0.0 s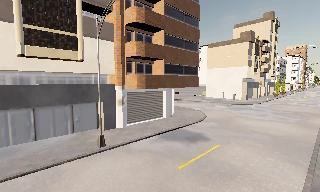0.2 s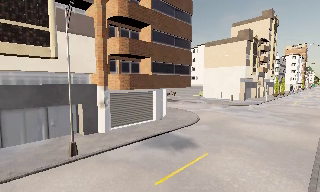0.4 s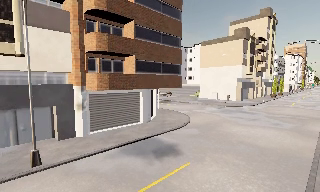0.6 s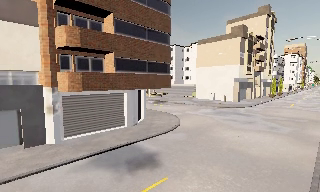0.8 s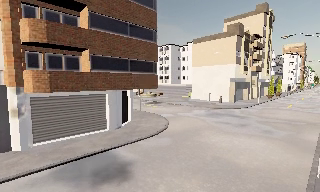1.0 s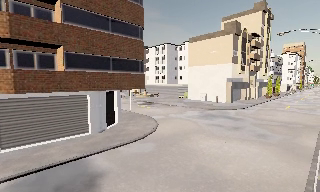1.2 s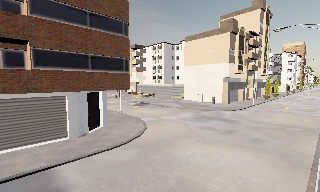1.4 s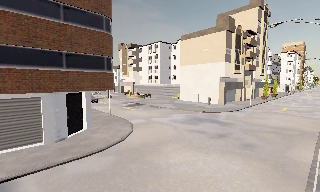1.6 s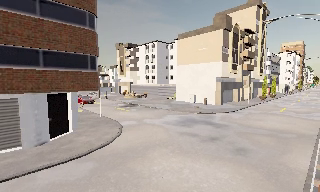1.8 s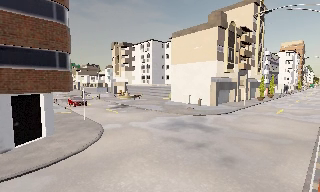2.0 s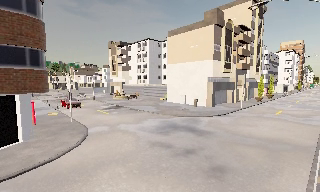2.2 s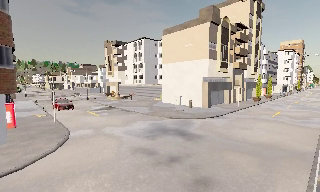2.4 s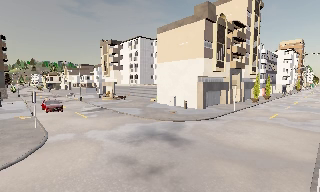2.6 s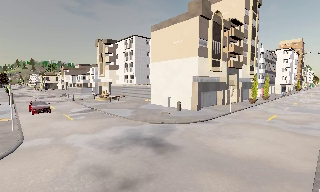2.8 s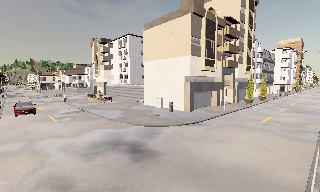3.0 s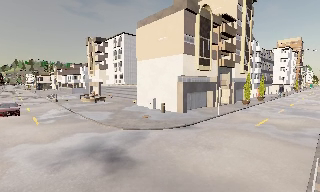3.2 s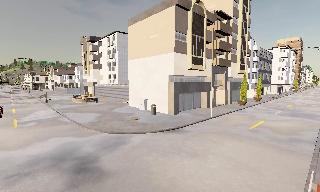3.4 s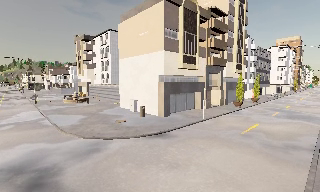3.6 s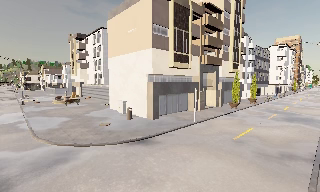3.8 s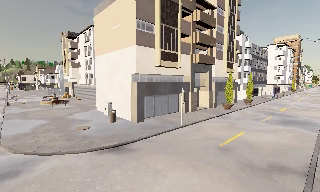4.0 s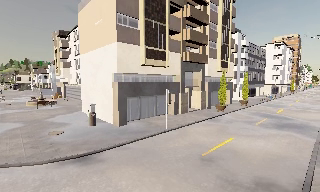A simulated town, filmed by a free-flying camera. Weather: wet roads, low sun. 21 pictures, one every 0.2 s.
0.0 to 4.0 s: The camera travels to its right and forward, about 30 m, so close, fixed things drift to the left.
The film runs forward here.
